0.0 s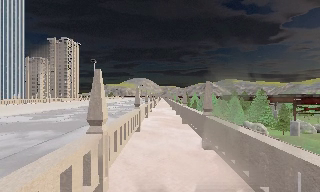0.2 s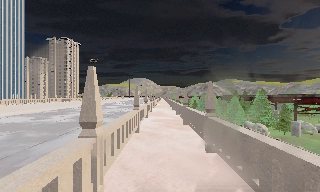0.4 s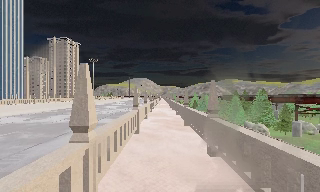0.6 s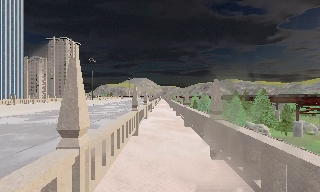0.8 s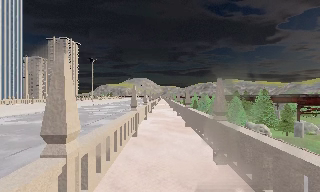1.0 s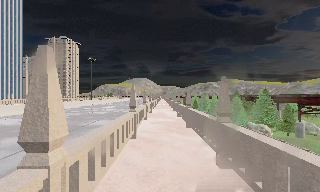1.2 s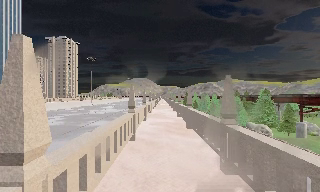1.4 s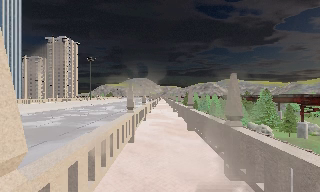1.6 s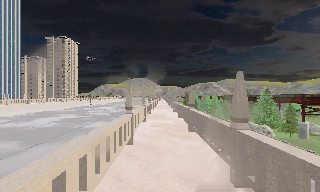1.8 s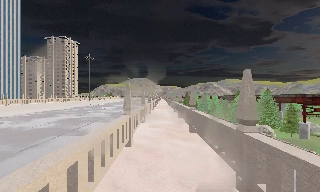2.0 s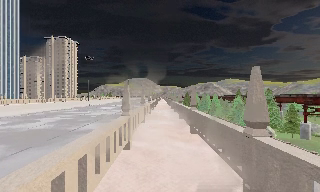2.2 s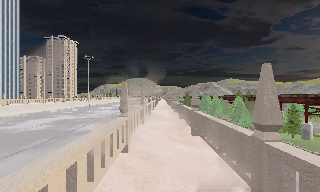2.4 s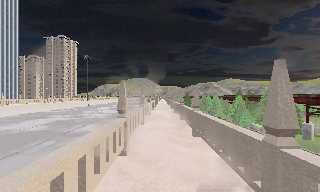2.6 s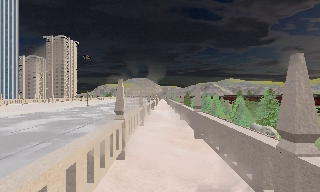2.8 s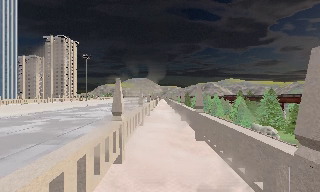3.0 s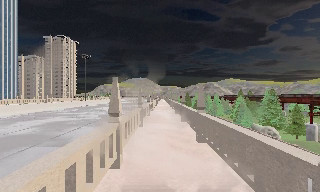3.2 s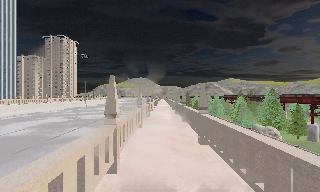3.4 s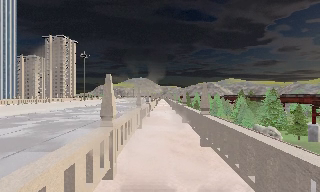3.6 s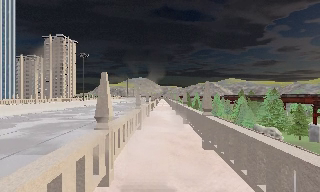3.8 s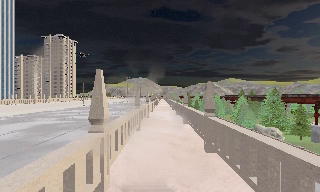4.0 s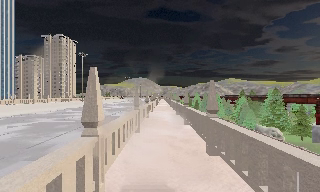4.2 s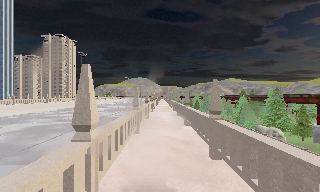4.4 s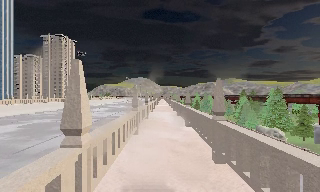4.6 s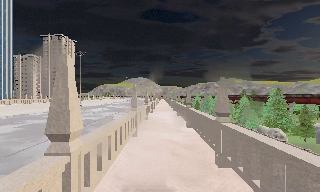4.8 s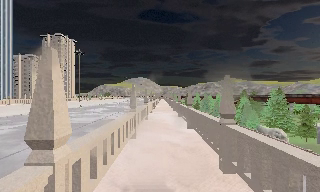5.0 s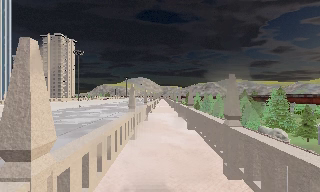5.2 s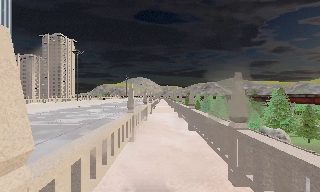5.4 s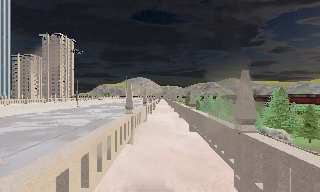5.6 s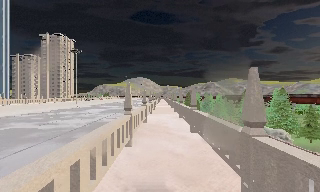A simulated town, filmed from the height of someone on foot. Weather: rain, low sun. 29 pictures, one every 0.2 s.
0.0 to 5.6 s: The camera travels forward, about 9 m, so what stands in front looms larger.
The film runs forward here.
